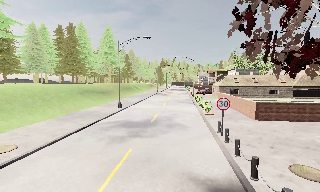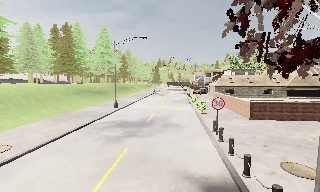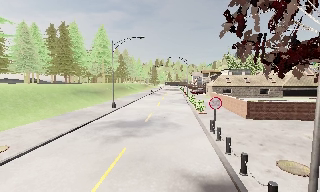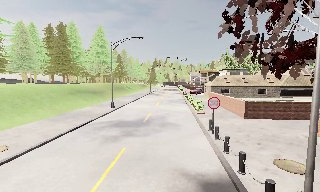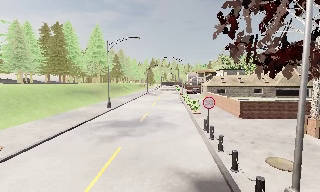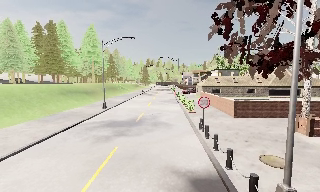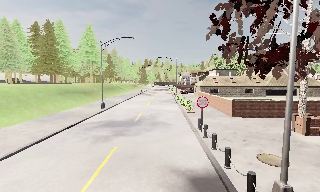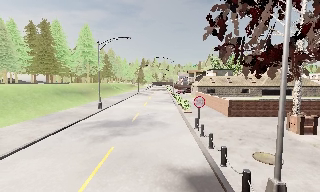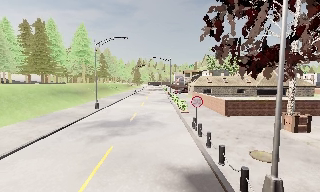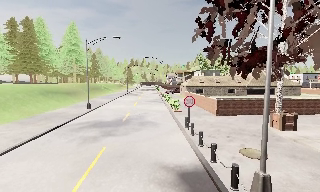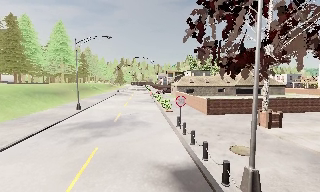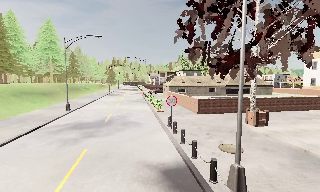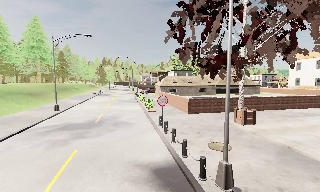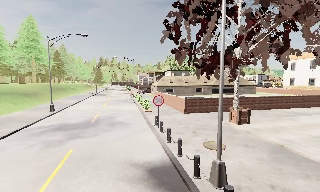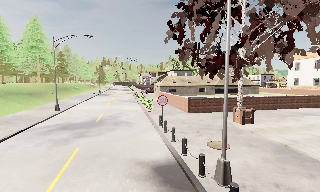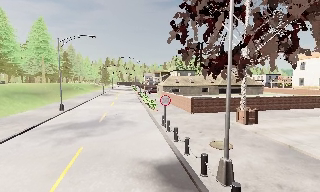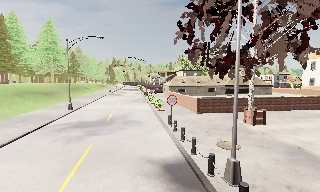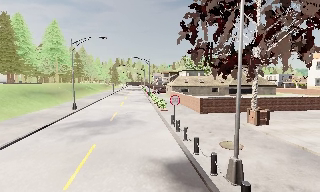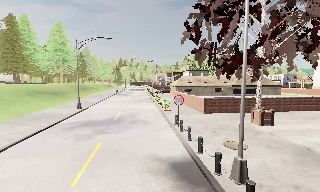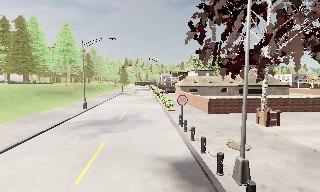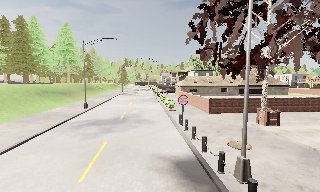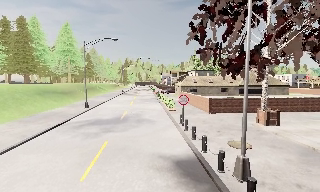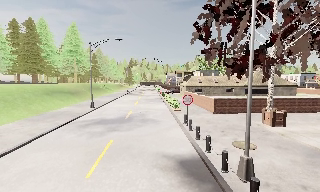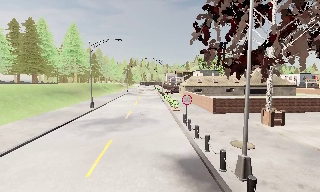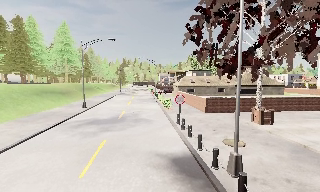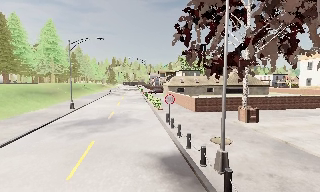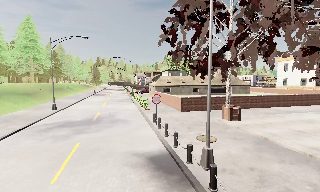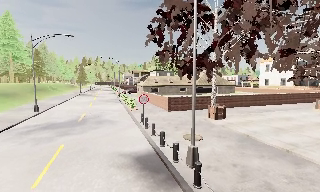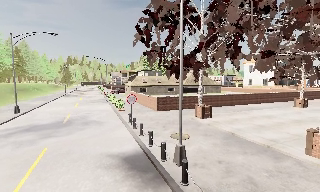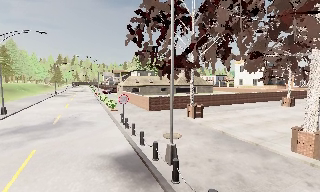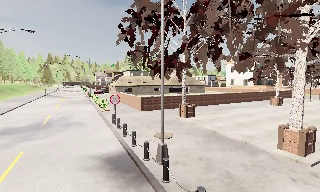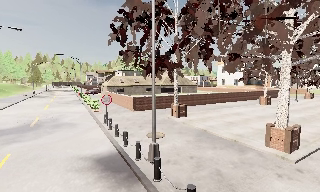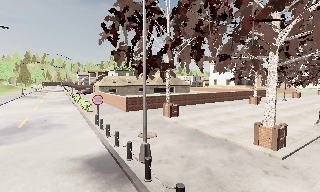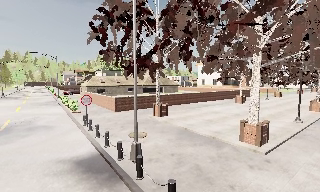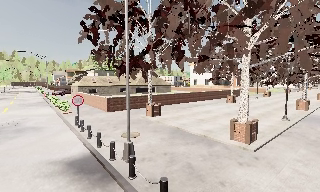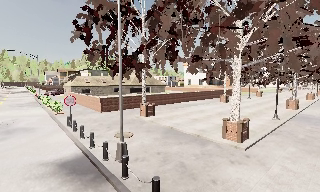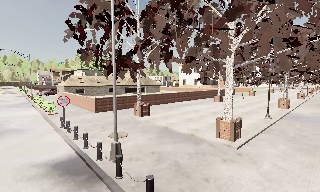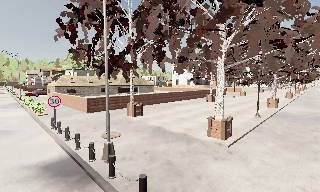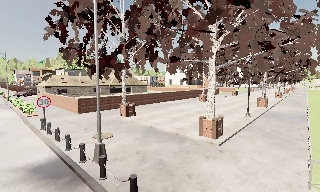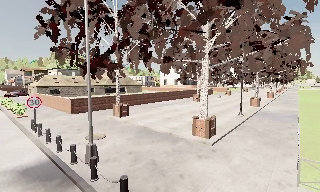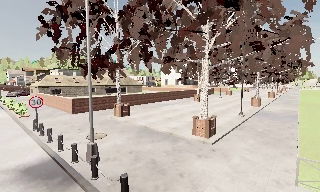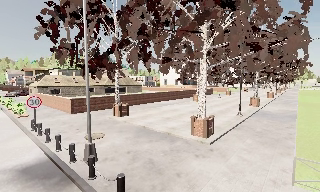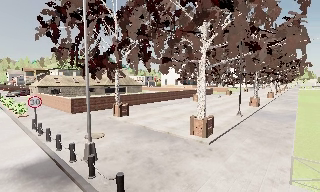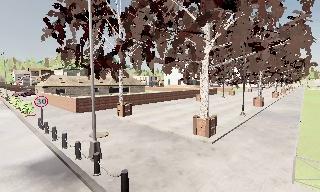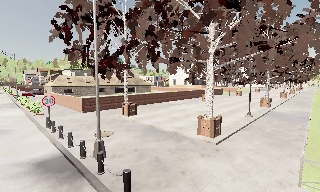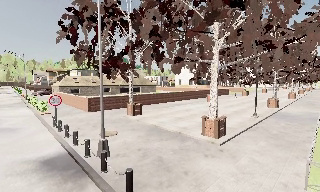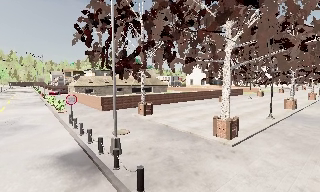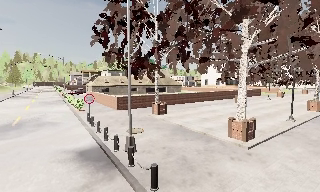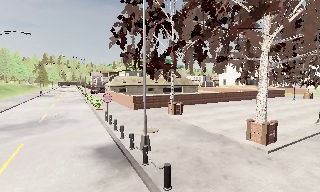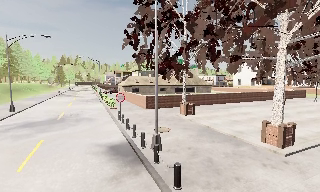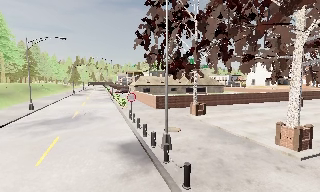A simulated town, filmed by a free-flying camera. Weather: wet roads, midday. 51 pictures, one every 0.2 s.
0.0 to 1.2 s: The camera shifts only a little, or ends up much as it began.
1.2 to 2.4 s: The camera swings to its right by about 15 degrees, and the scene slides to the left.
2.4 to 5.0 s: The camera travels backward, about 1 m, so what stands in front gets smaller.
5.0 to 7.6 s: The scene slides to the left, as the camera pans about 40 degrees to its right. It travels backward and to its right, about 1 m.
7.6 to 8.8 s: The camera shifts only a little, or ends up much as it began.
8.8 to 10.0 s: The camera swings to its left by about 25 degrees, and the scene slides to the right.
The film runs backward here.
